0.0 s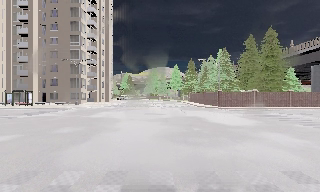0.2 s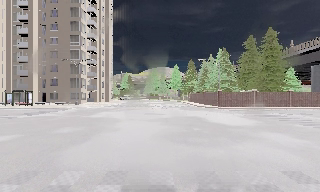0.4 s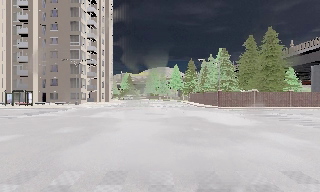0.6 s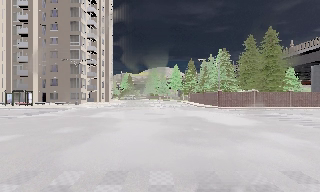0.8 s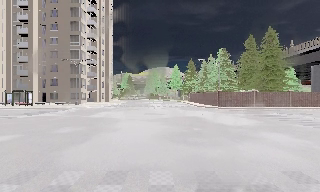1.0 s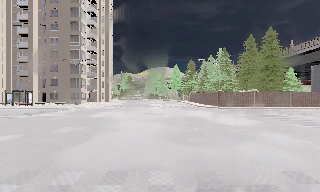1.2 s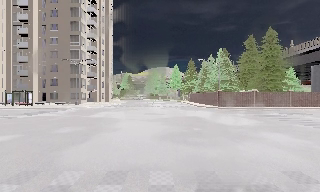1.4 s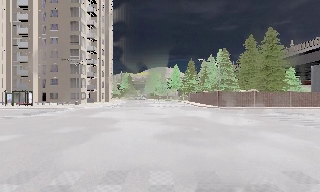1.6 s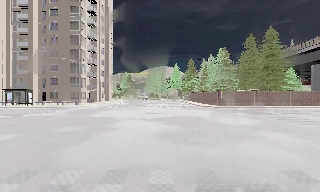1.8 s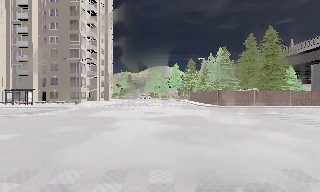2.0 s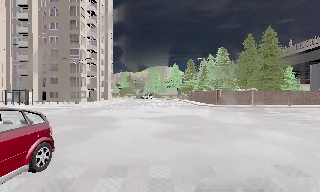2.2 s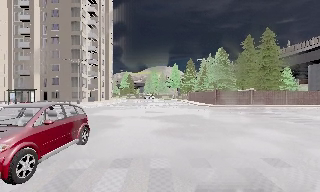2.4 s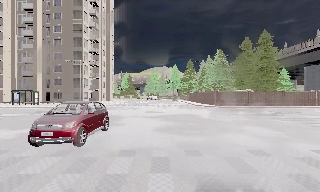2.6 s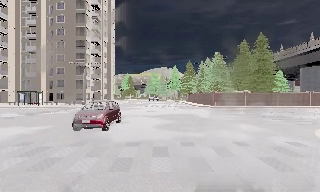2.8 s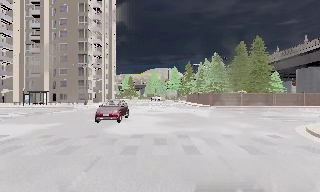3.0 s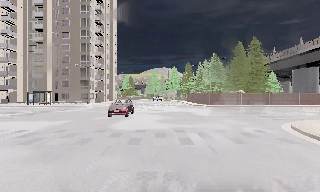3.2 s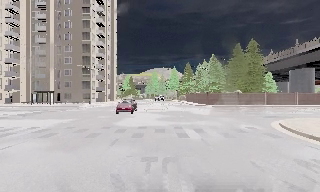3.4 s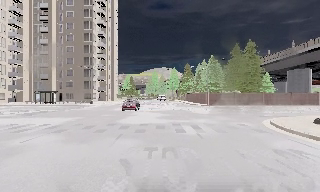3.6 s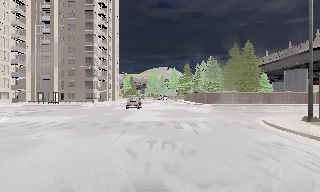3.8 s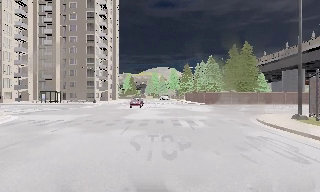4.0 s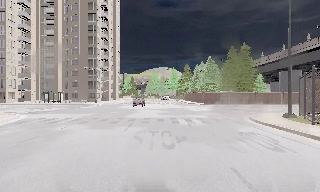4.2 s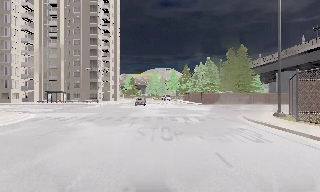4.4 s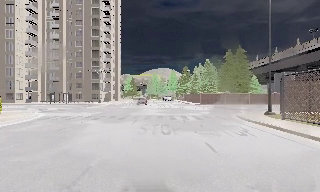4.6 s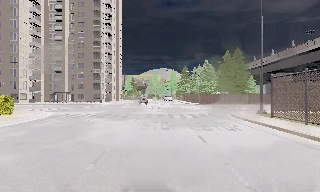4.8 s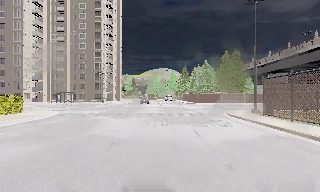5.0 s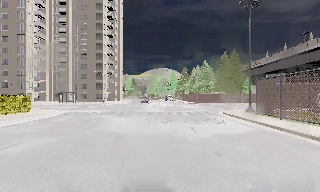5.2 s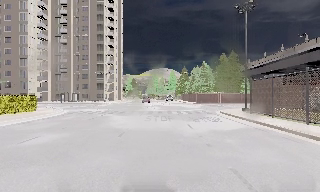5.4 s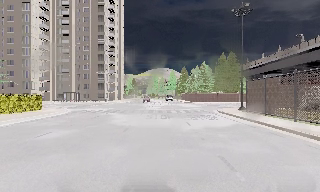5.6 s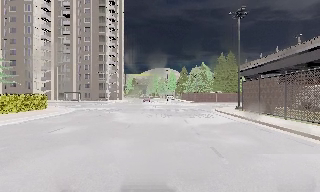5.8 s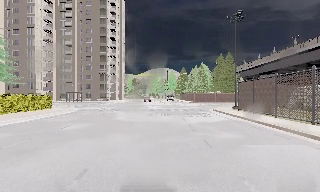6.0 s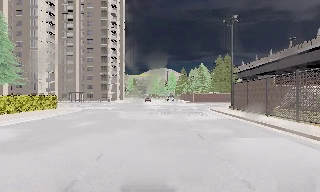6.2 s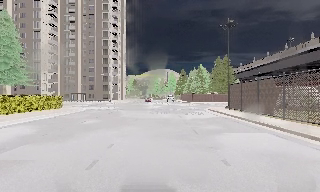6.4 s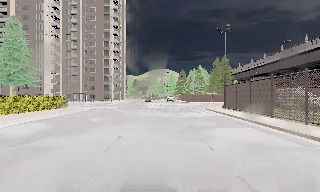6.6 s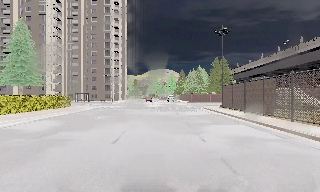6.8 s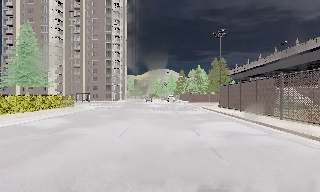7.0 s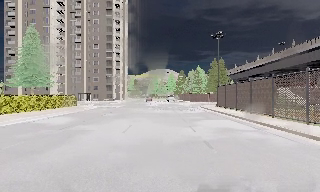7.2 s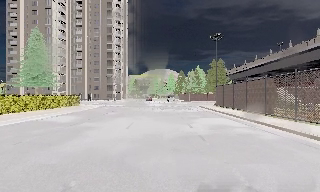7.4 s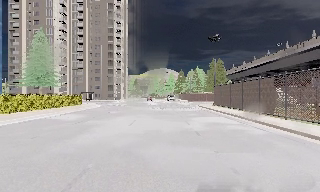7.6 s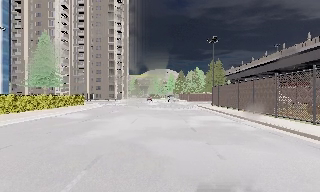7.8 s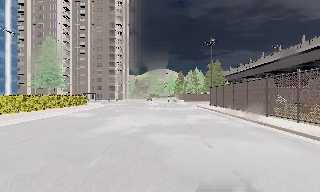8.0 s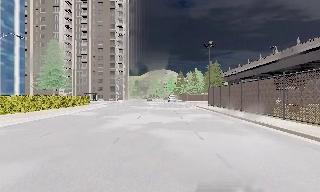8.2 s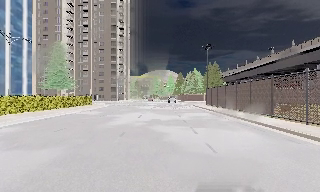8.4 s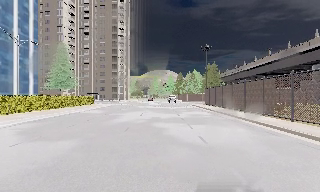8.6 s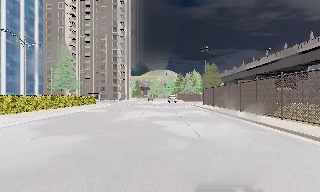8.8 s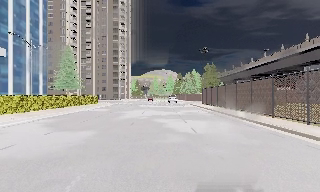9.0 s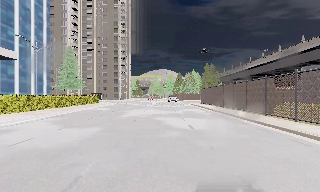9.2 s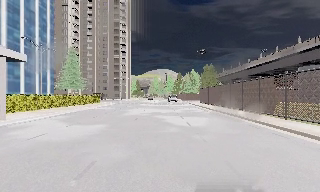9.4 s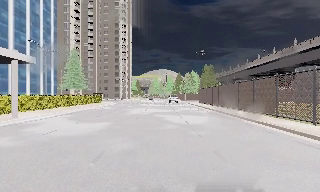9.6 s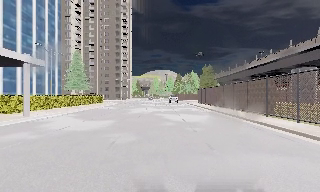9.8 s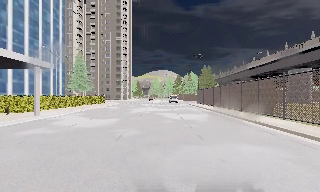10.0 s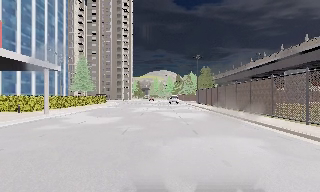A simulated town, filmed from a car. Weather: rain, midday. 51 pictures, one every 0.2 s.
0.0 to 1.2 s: The camera keeps its place and its aim.
1.2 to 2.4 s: The camera travels backward, about 1.5 m, so what stands in front gets smaller. It gains speed.
2.4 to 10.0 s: The camera travels backward, about 35 m, so what stands in front gets smaller.
The film runs backward here.
